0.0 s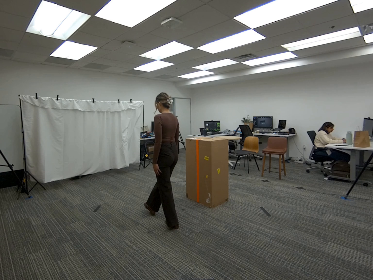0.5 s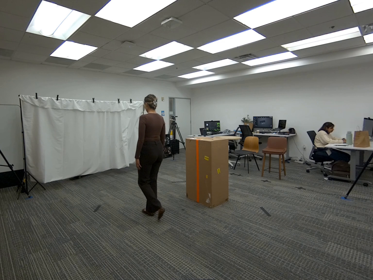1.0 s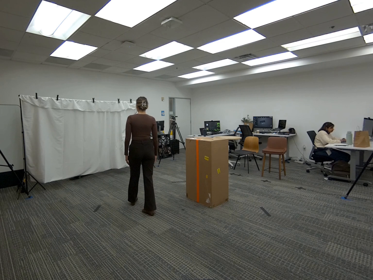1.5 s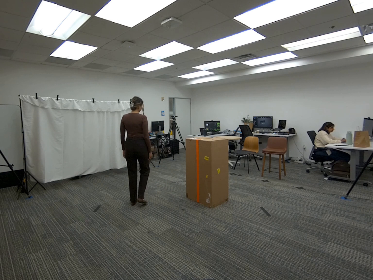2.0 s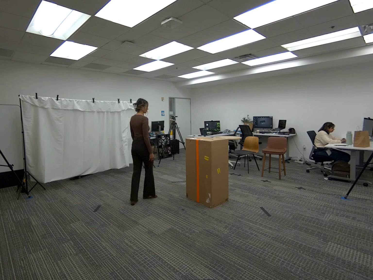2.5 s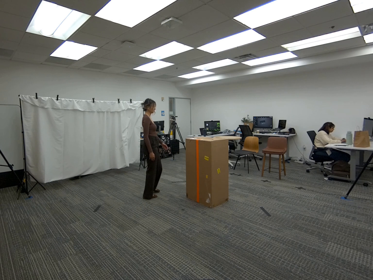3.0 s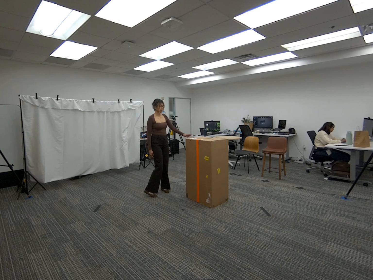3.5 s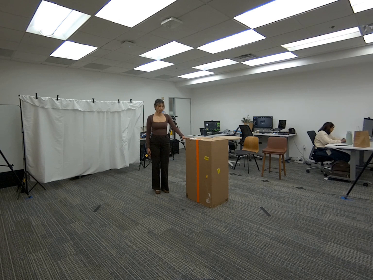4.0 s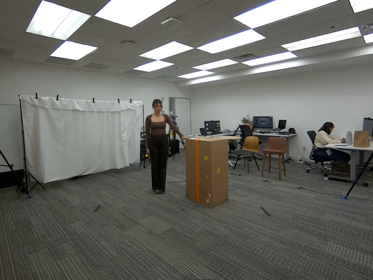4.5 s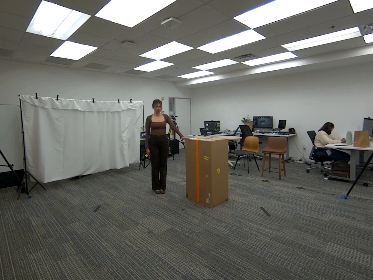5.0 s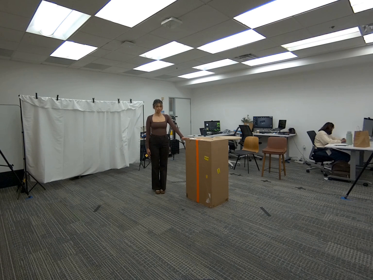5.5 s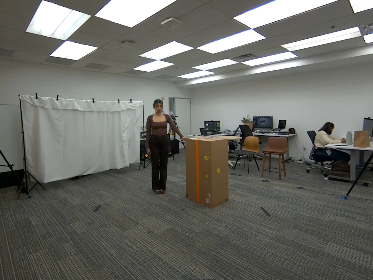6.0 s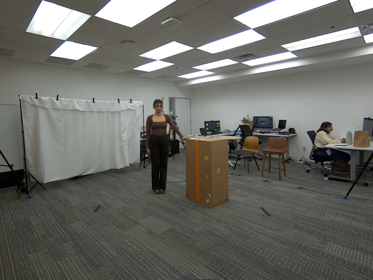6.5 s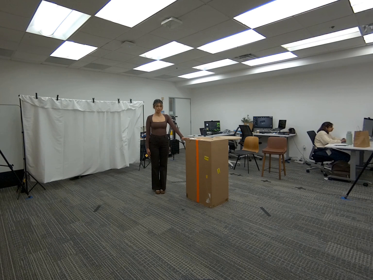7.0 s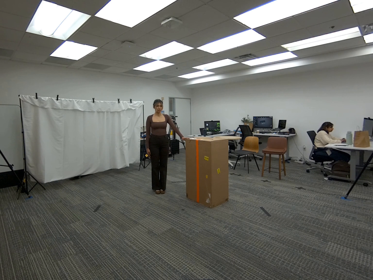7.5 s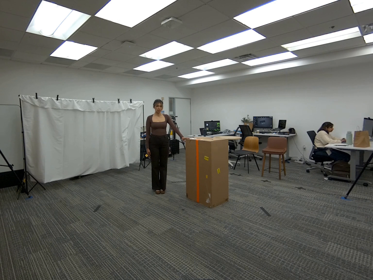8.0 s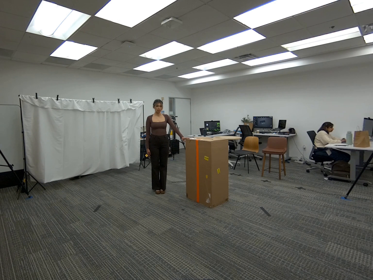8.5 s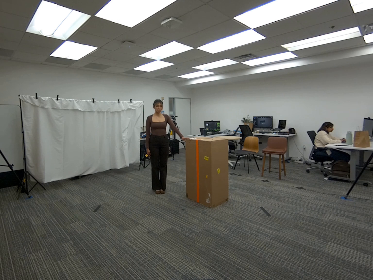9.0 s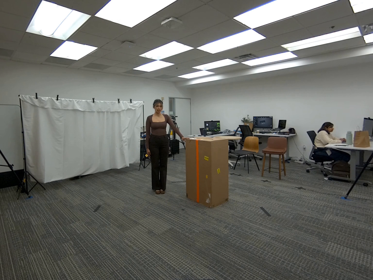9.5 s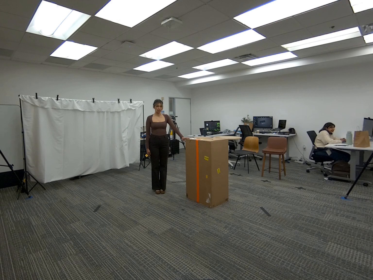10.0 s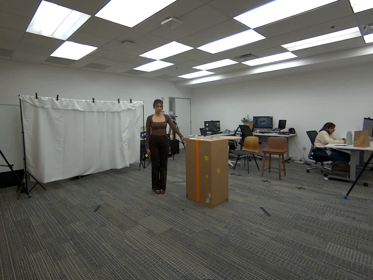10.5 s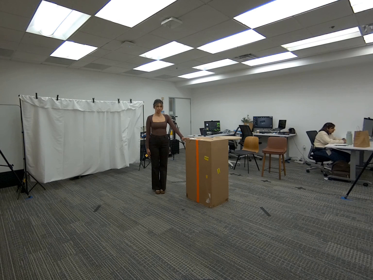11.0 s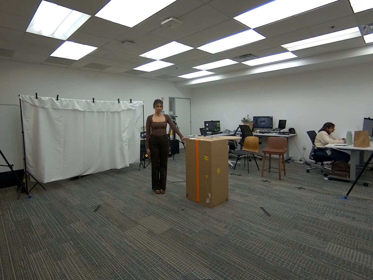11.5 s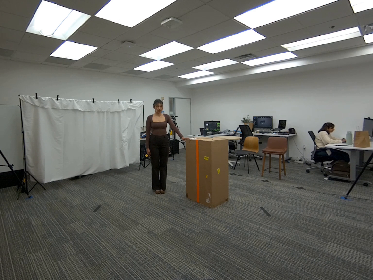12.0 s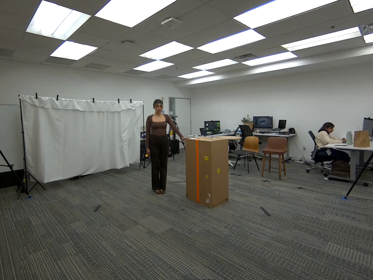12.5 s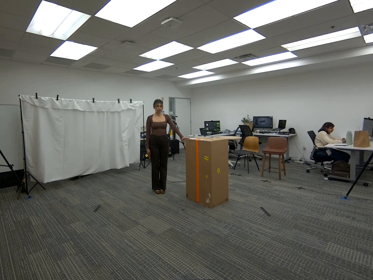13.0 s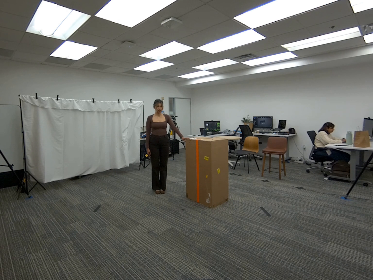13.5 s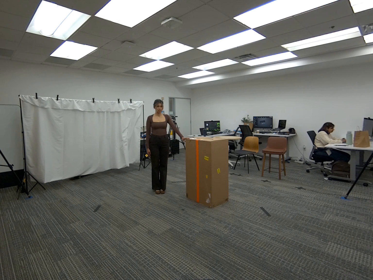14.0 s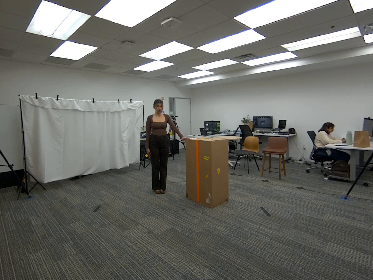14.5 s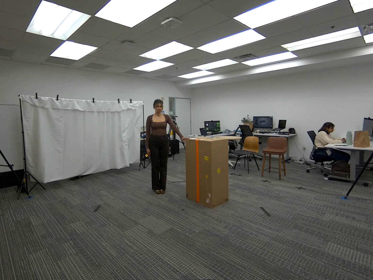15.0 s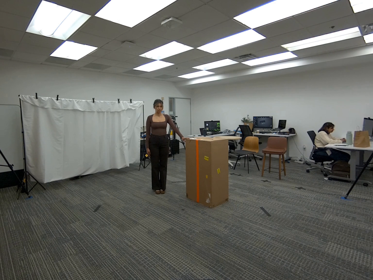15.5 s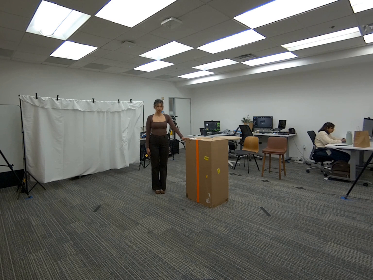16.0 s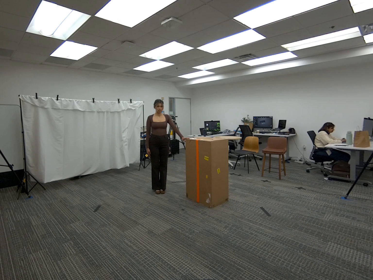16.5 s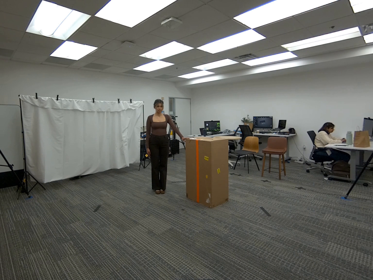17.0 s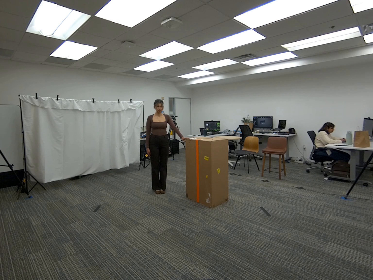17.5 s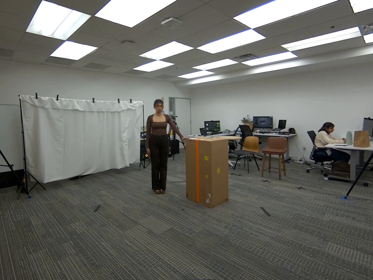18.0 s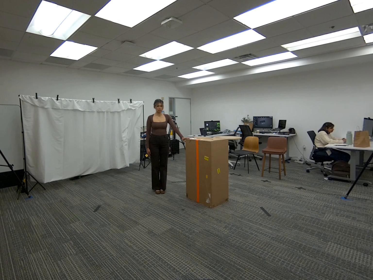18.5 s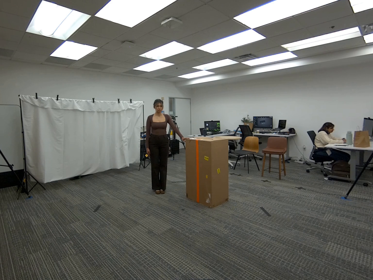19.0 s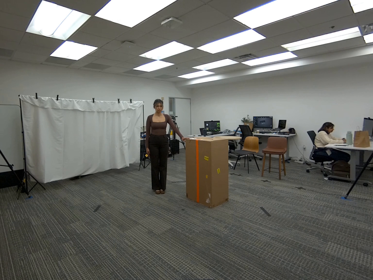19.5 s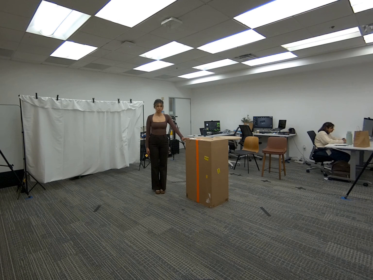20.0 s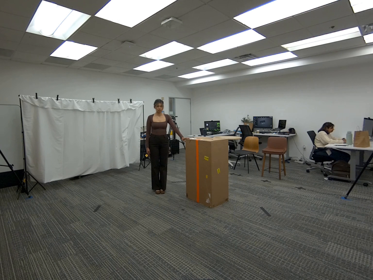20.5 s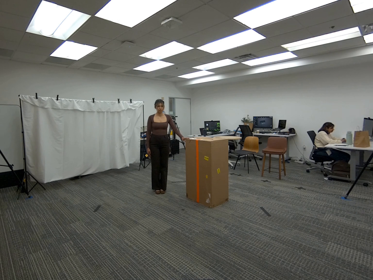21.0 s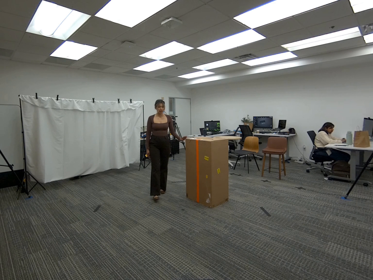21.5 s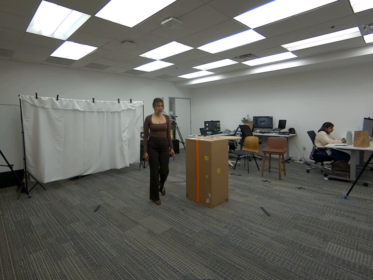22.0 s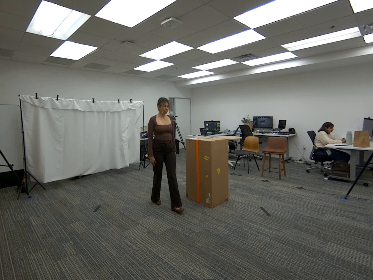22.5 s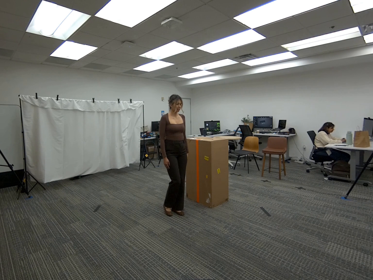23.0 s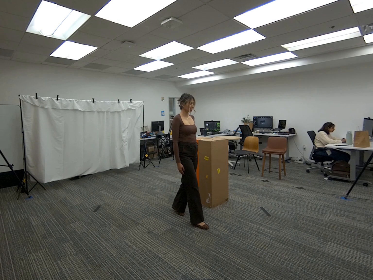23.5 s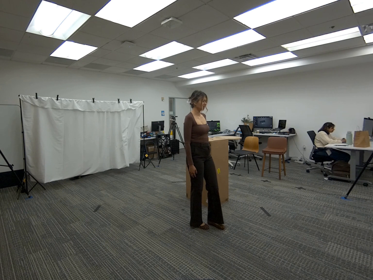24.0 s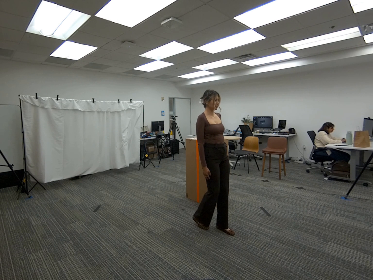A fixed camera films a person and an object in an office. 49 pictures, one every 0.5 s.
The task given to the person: Walk over to the giant carboard box within the bounding area and touch the giant cardboard box using your left hand. Step away when complete.
